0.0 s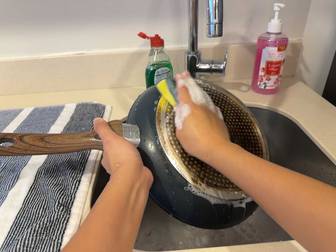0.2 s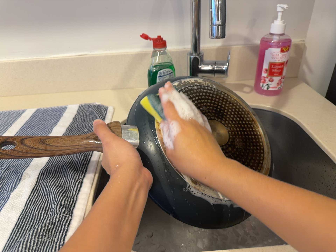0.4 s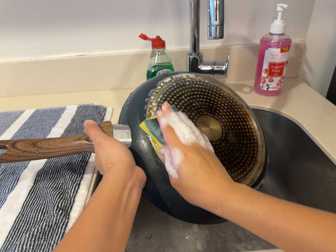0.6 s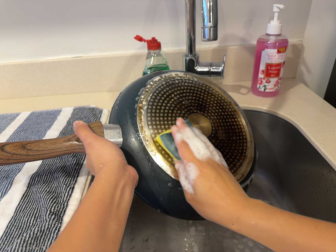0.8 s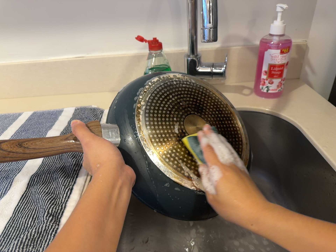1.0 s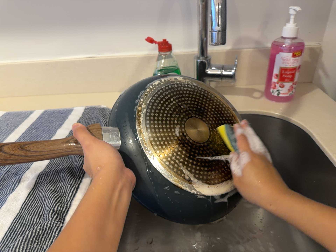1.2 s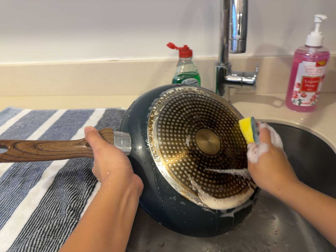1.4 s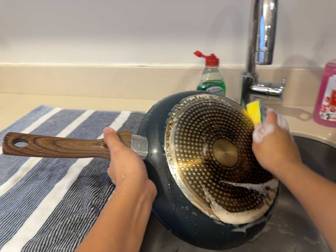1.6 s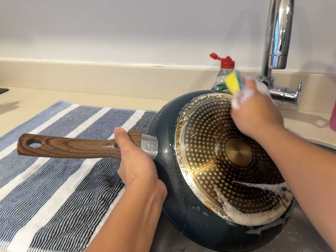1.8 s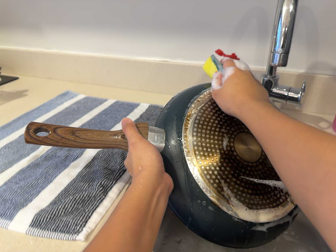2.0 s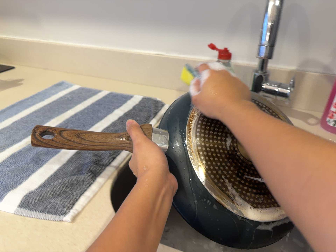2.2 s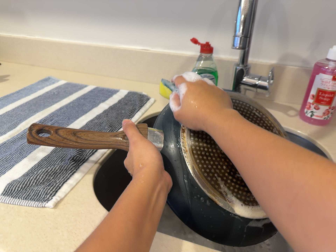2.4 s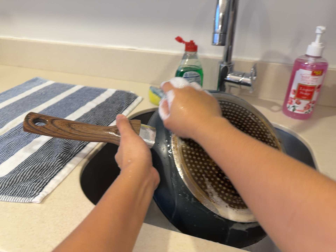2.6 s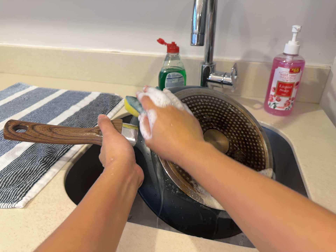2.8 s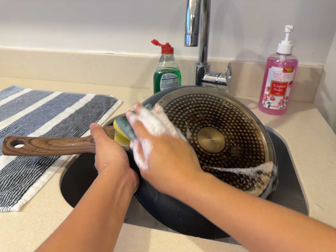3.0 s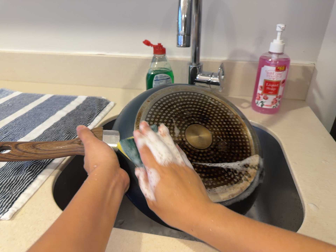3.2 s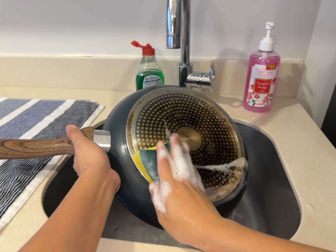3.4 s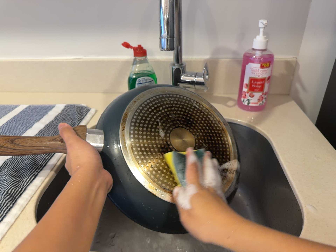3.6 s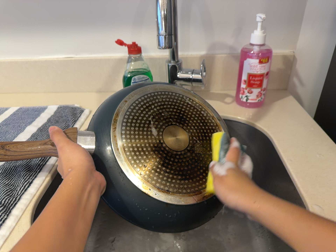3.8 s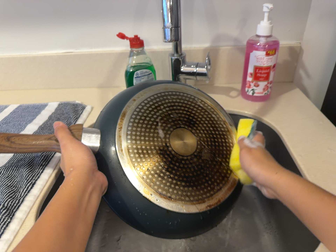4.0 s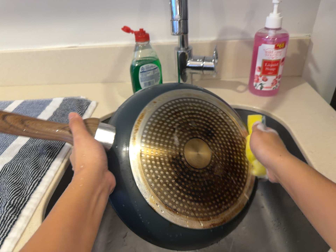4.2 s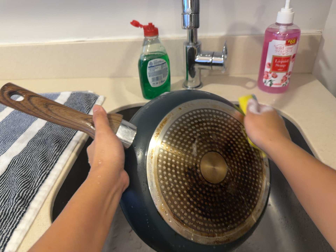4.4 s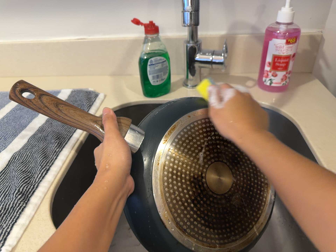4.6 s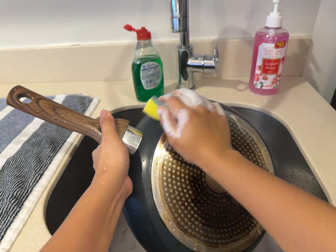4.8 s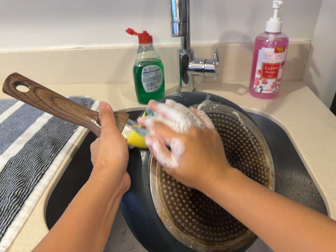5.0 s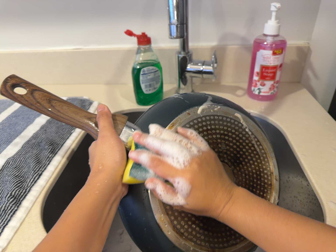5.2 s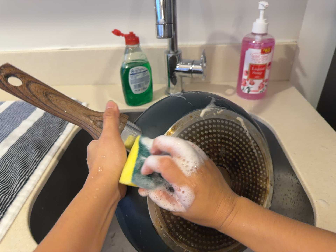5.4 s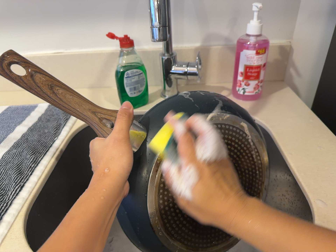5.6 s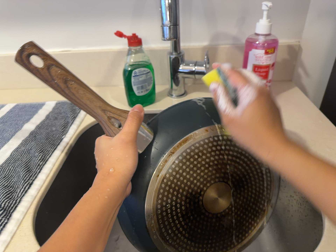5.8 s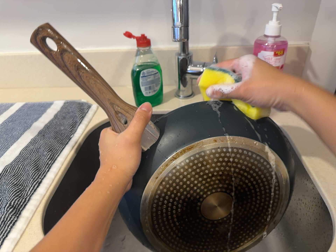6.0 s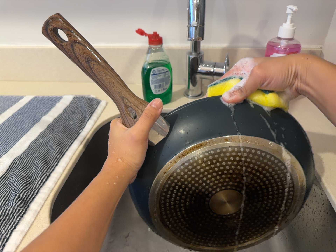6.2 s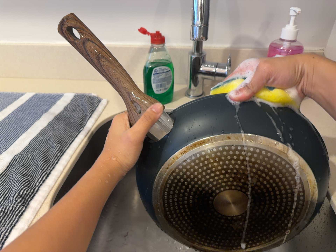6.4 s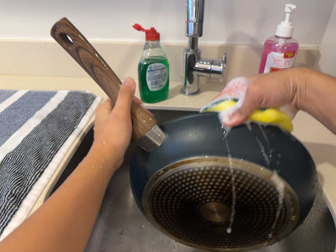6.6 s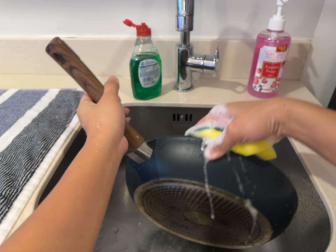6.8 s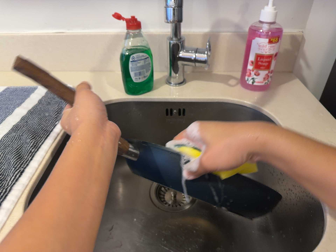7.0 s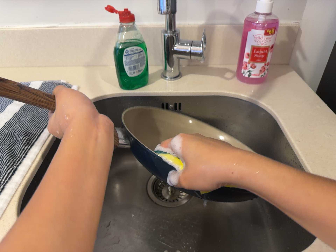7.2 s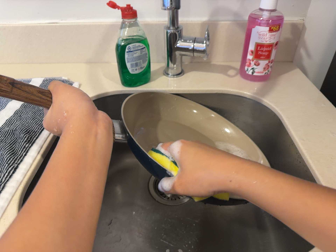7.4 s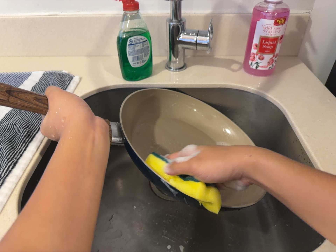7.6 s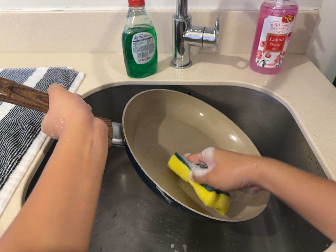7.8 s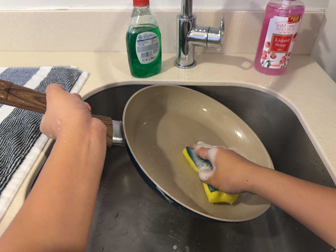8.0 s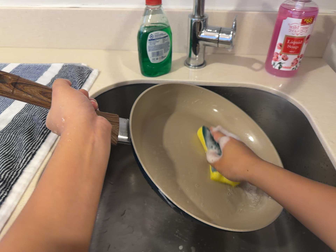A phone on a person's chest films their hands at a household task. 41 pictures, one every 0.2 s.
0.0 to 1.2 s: The camera shifts only a little, or ends up much as it began.
1.2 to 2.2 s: The camera travels to its right, about 8 cm. It rolls about its line of sight by about 10 degrees, and the scene rotates clockwise.
2.2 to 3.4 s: The scene slides to the left, as the camera pans about 10 degrees to its right. It rolls about its line of sight by about 10 degrees, and the scene rotates counterclockwise.
3.4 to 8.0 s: The camera travels forward, about 9 cm, so what stands in front looms larger. Its aim tips toward the bottom of its view by about 10 degrees, and the scene shifts upward.
The film runs backward here.
